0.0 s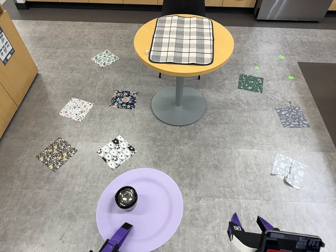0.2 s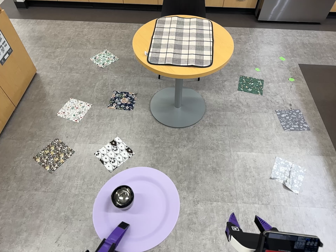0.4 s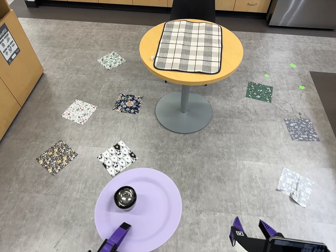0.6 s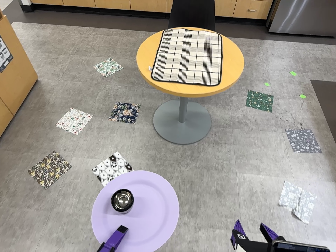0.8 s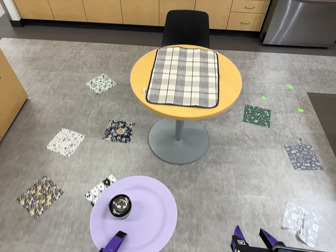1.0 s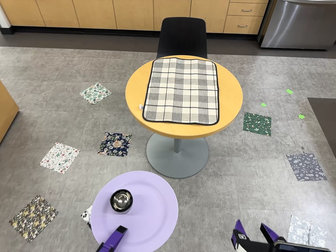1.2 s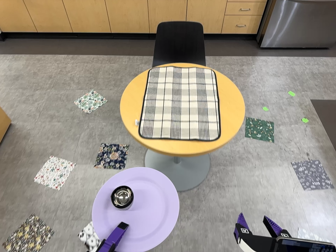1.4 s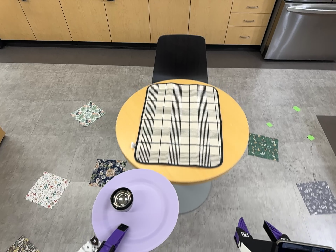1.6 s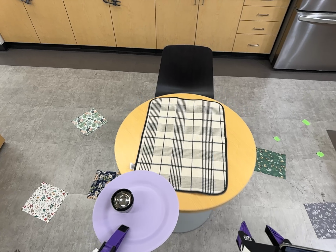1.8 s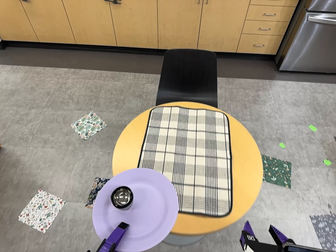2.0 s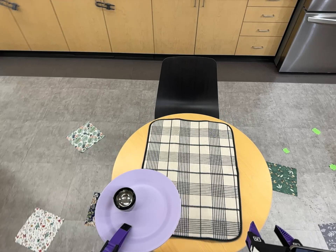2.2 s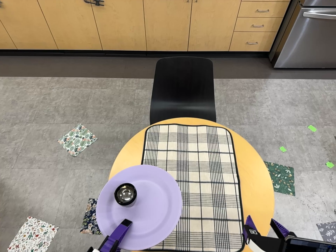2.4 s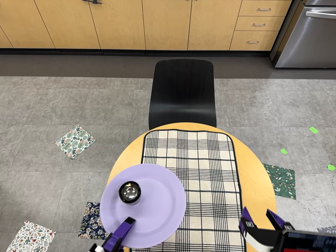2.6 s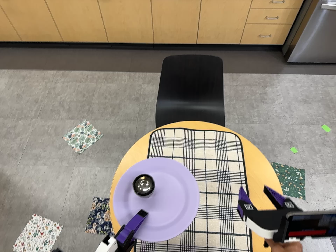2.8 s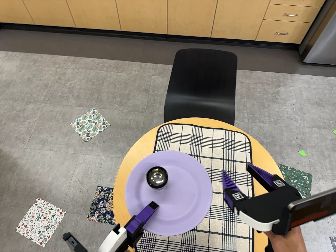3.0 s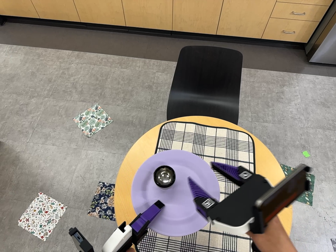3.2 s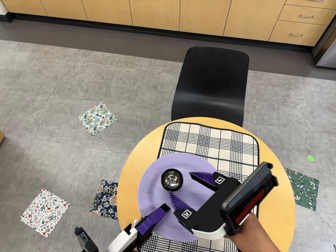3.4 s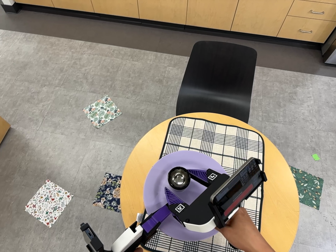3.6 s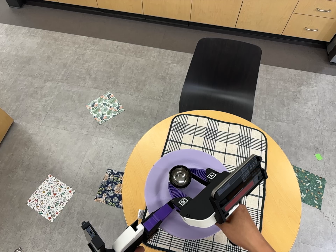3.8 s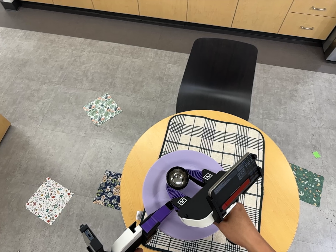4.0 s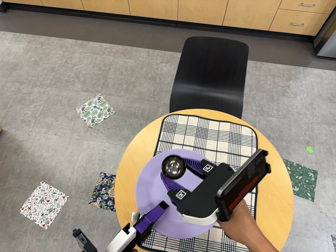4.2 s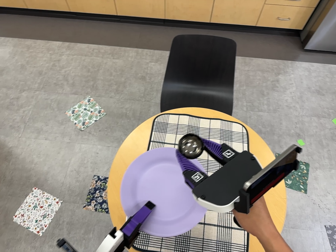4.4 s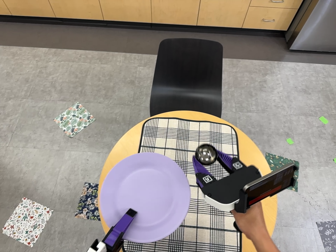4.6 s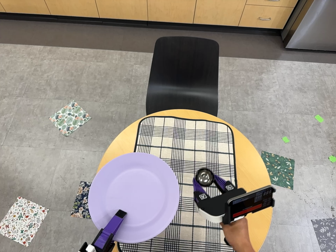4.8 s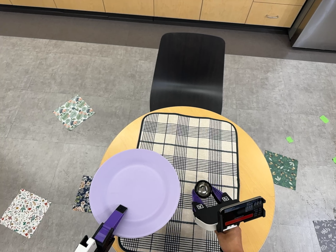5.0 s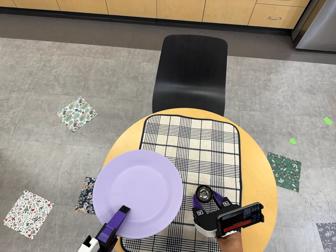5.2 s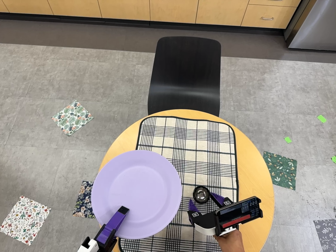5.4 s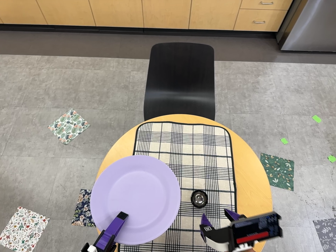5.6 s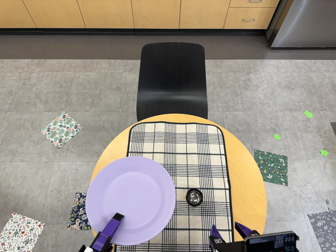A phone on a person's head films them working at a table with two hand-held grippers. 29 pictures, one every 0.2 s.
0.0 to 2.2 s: The camera travels toward the top of its view and forward, about 120 cm, so close, fixed things drift downward.
2.2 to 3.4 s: The camera travels toward the top of its view and forward, about 14 cm. It rolls about its line of sight by about 10 degrees, and the scene rotates clockwise.
3.4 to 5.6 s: The camera travels to its right, about 6 cm, so close, fixed things drift to the left. It rolls about its line of sight by about 10 degrees, and the scene rotates counterclockwise.
The film runs forward here.
